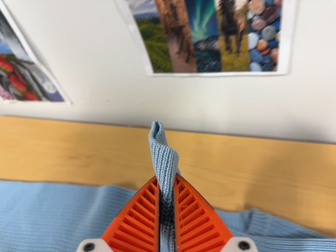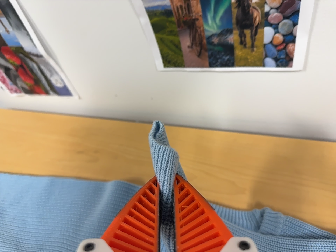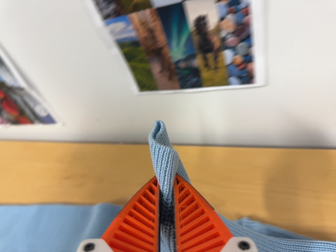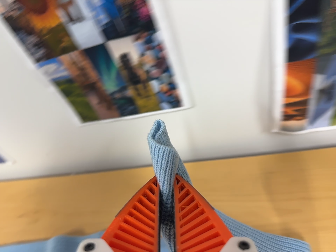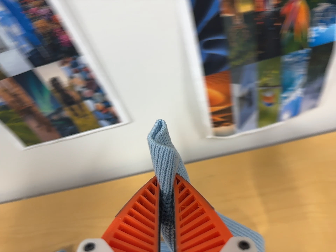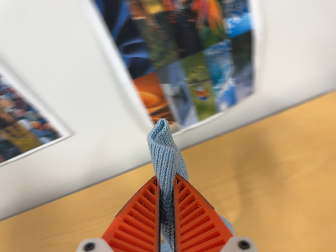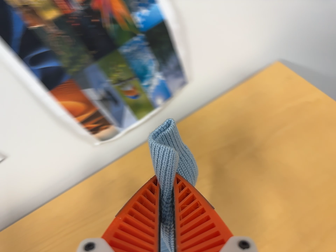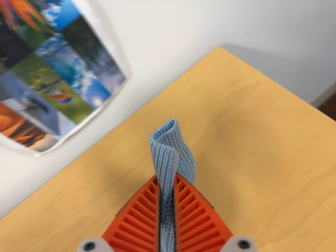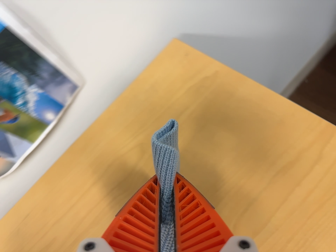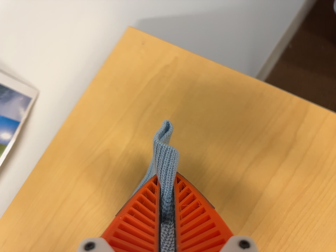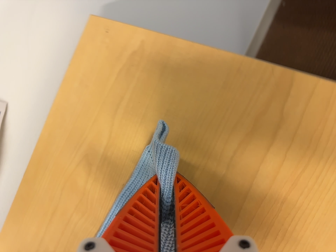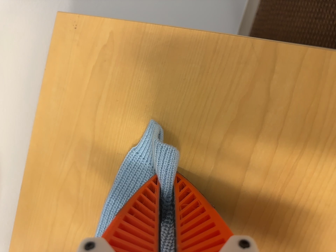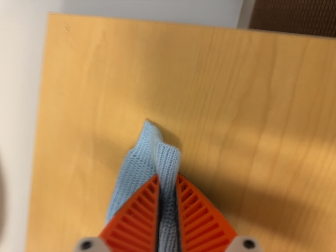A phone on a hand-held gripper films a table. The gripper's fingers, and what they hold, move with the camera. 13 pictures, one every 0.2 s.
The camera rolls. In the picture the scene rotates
counterclockwise.
0.0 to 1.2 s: The camera pans to its right by about 20 degrees. It travels to its right, about 26 cm, so close, fixed things drift to the left. It rolls about its line of sight by about 35 degrees, and the scene rotates counterclockwise.
1.2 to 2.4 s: The camera travels to its right and forward, about 28 cm, so close, fixed things drift to the left. Its aim tips toward the bottom of its view by about 20 degrees. It rolls about its line of sight by about 45 degrees, and the scene rotates counterclockwise.
The film runs backward here.
